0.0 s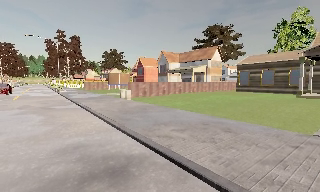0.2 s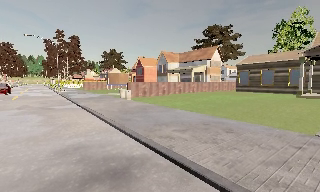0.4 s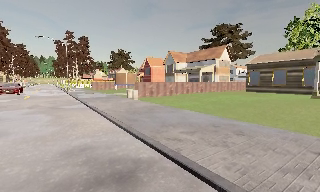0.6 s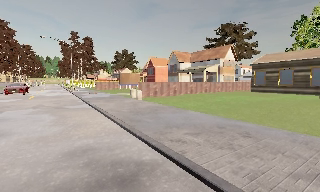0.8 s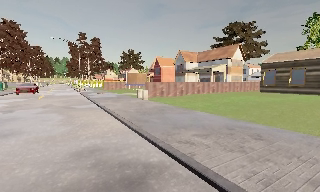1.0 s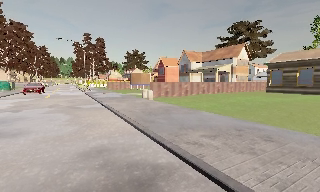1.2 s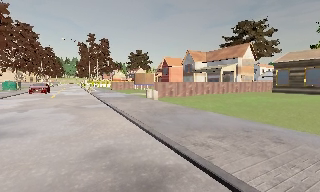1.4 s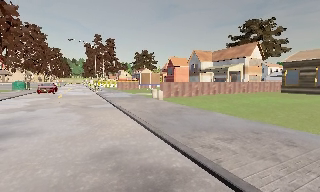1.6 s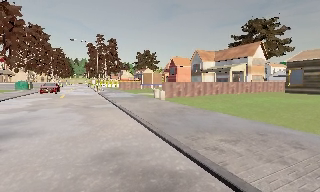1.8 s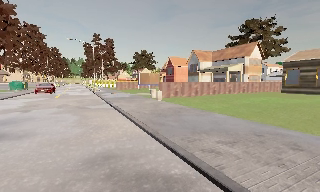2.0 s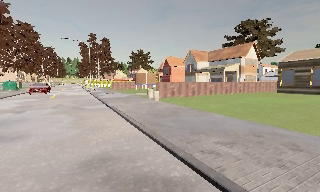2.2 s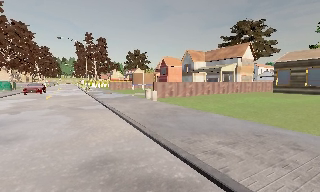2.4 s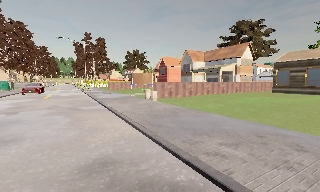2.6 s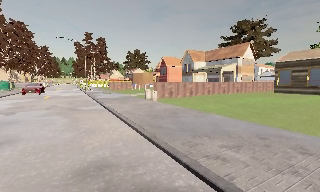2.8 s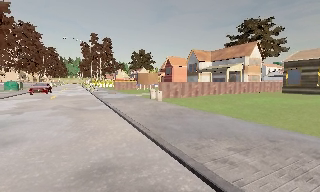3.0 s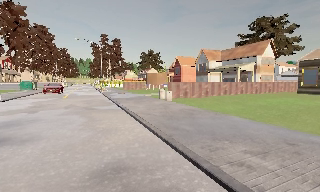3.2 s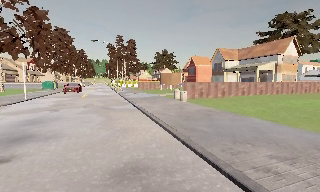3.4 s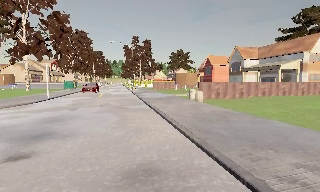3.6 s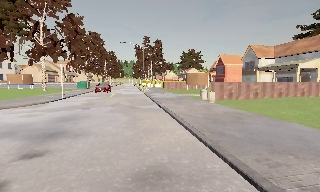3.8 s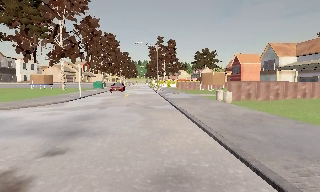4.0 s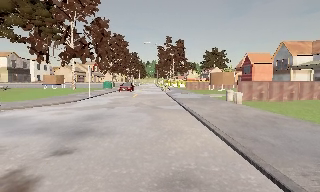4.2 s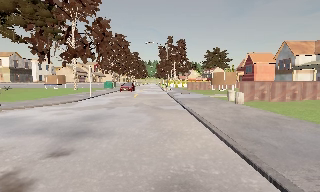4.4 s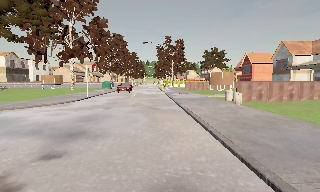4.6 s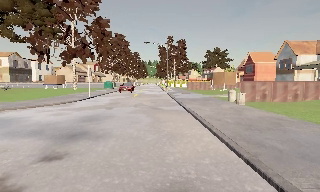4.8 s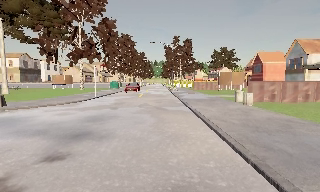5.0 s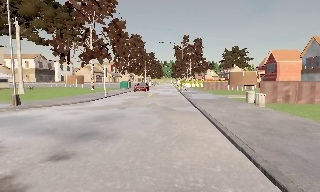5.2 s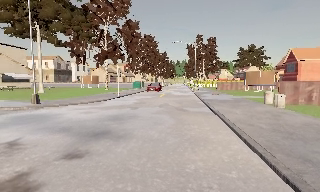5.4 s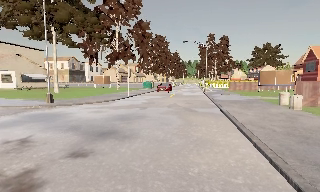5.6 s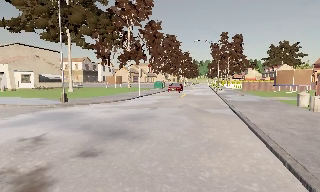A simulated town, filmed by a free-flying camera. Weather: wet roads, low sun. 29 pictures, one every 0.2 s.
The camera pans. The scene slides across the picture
to the right.
The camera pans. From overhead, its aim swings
counterclockwise.
0.0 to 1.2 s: The camera travels forward, about 0.5 m, so what stands in front looms larger.
1.2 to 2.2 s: The camera shifts only a little, or ends up much as it began.
2.2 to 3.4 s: The camera swings to its left by about 15 degrees, and the scene slides to the right. It travels forward, about 0.5 m, so what stands in front looms larger.
3.4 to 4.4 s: The camera swings to its left by about 10 degrees, and the scene slides to the right.
4.4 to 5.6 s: The camera swings to its left by about 20 degrees, and the scene slides to the right. It travels forward, about 0.5 m, so what stands in front looms larger.
The film runs forward here.
